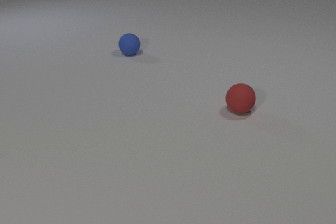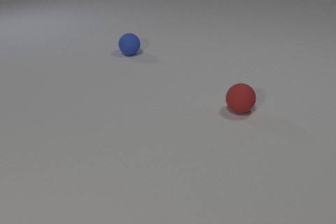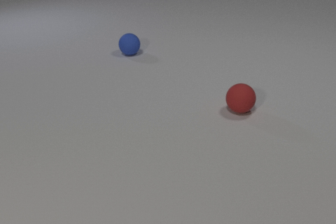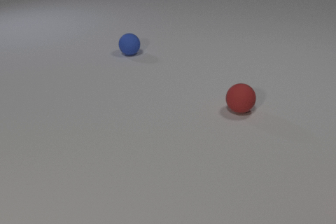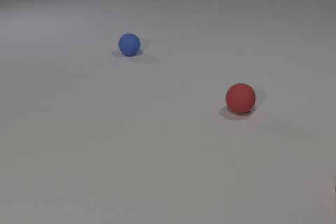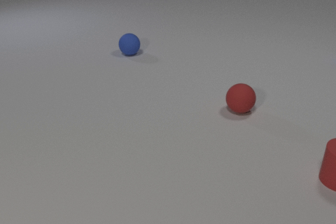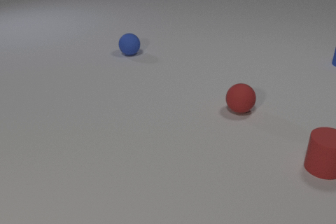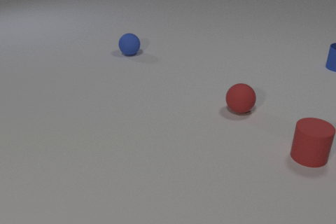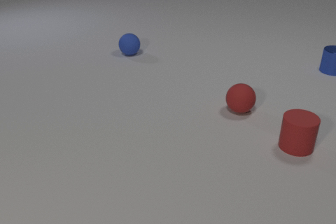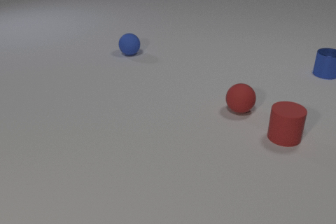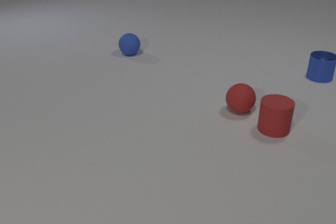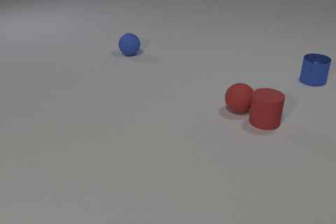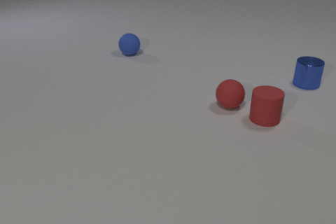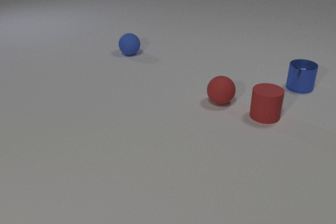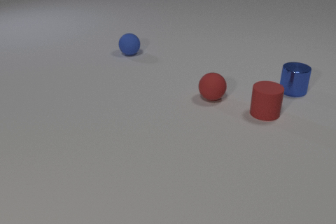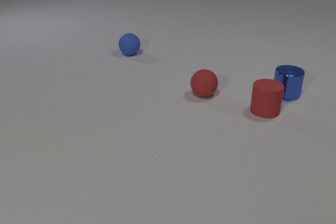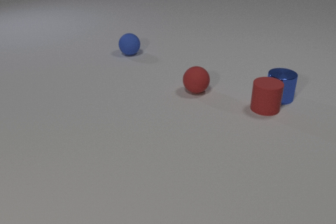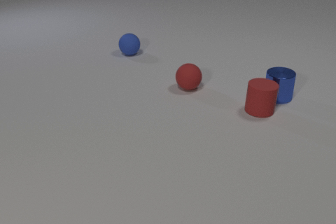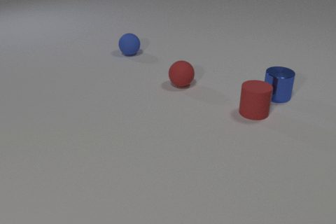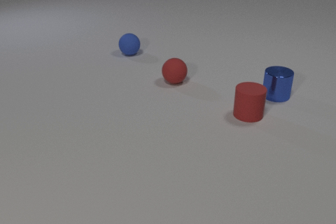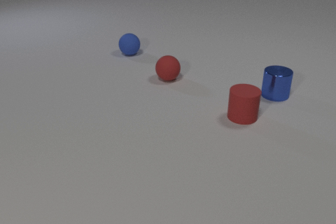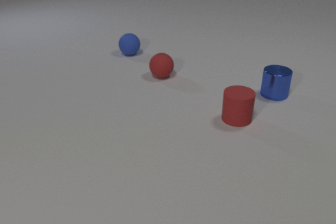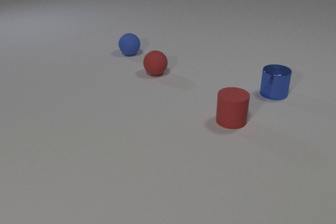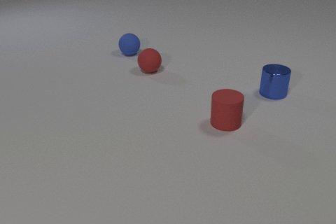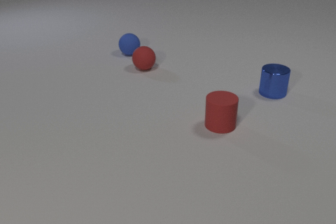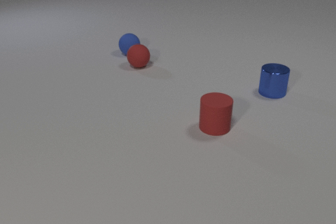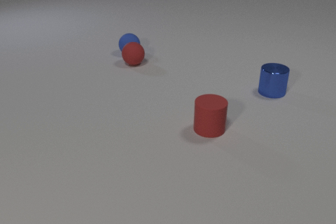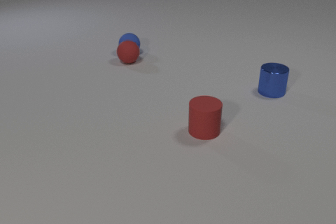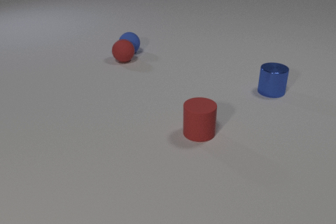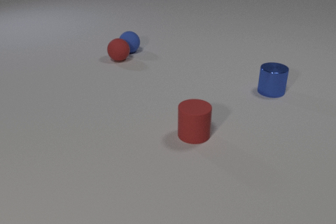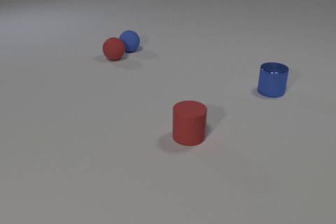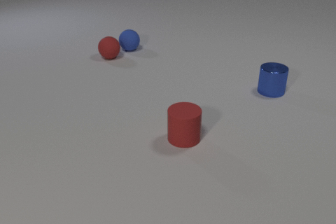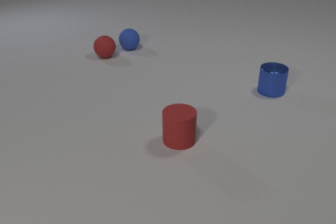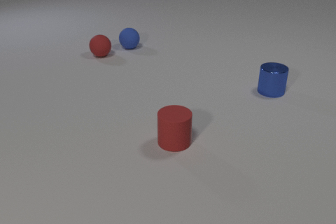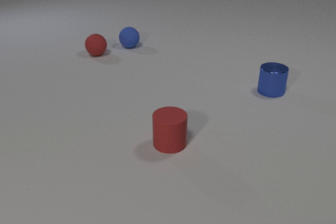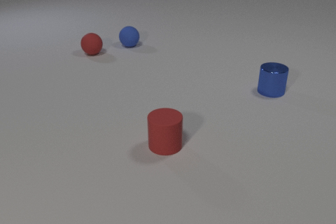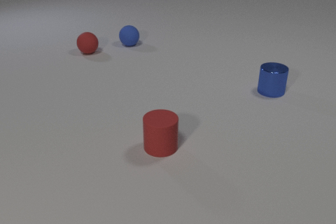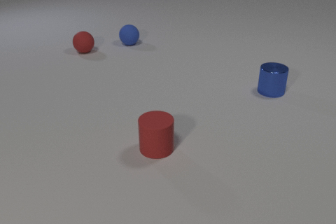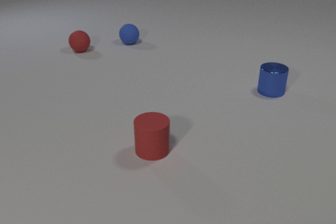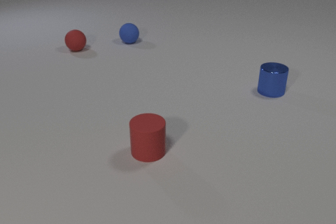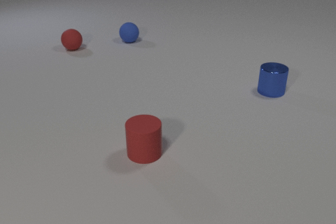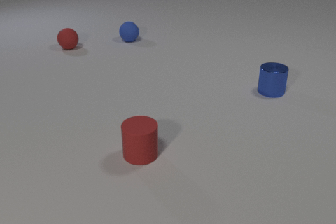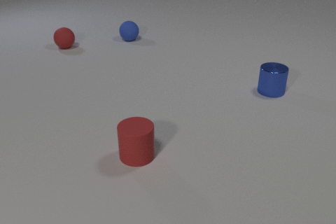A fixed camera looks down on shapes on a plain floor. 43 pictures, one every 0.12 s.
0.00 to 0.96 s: The red rubber cylinder comes in at the right edge, slides to the left and away from the camera. The blue metal cylinder comes in at the right edge, slides toward the camera and to the left.
0.96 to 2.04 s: The red rubber cylinder slides away from the camera and to the left. The red rubber sphere rolls to the left and away from the camera. The blue metal cylinder slides toward the camera and to the left. The red rubber cylinder and the red rubber sphere collide. The red rubber cylinder and the blue metal cylinder collide.
2.04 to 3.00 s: The red rubber cylinder slides to the left and toward the camera. The red rubber sphere rolls away from the camera and to the left. The blue metal cylinder slides away from the camera and to the left.
3.00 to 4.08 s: The red rubber cylinder slides to the left and toward the camera. The red rubber sphere rolls to the left and away from the camera. The blue rubber sphere rolls away from the camera. The red rubber sphere and the blue rubber sphere collide.
4.08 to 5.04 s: The red rubber cylinder slides to the left and toward the camera. The red rubber sphere rolls to the left and away from the camera. The blue rubber sphere rolls away from the camera.
How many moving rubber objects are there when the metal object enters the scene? 1.
How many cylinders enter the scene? 2.
Are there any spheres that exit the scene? no.
